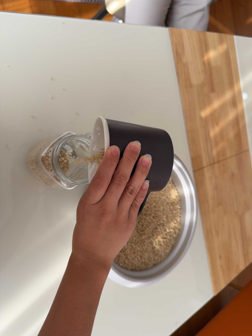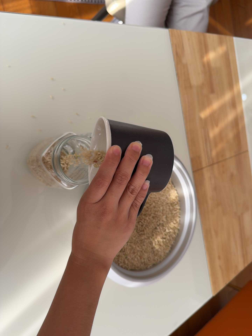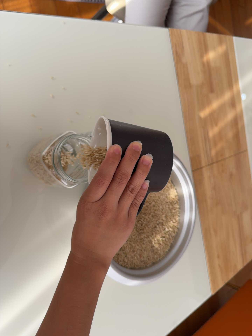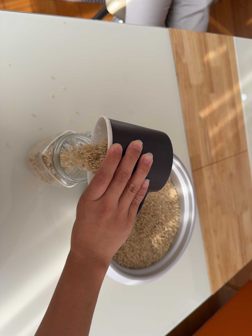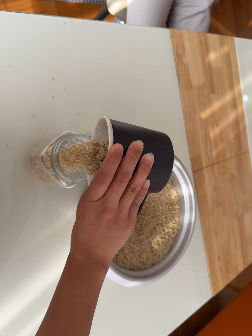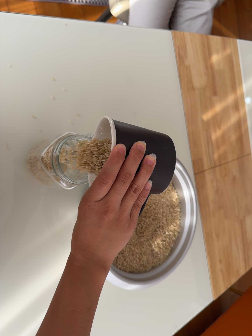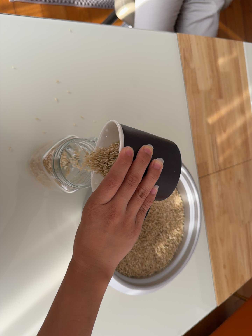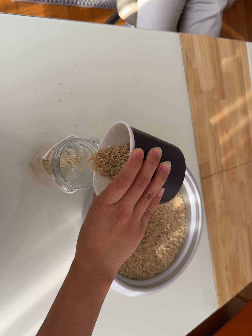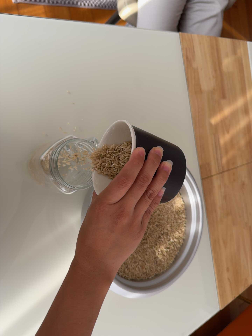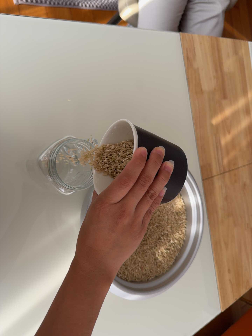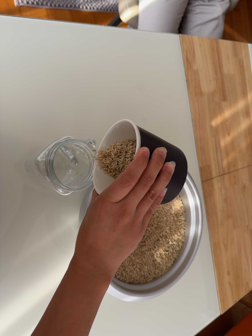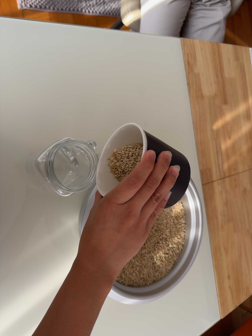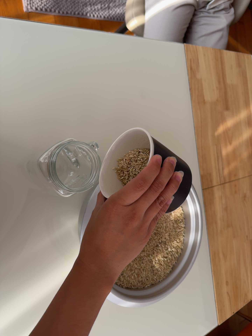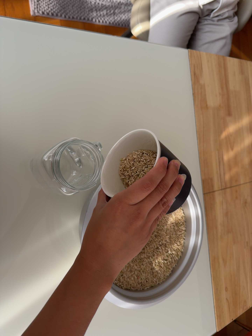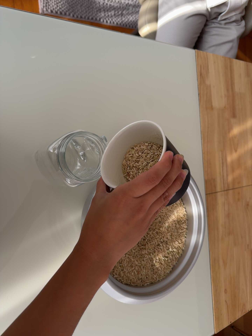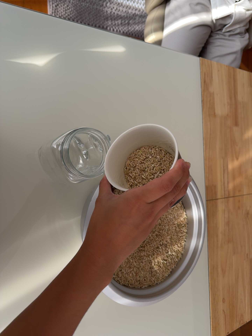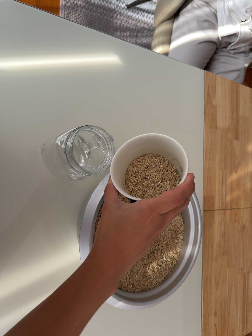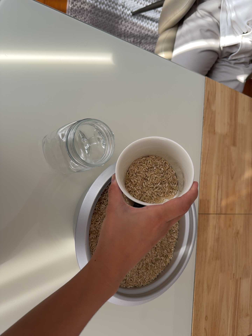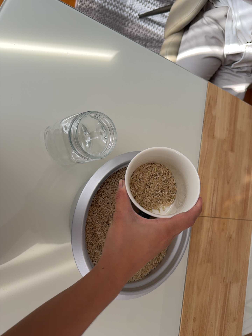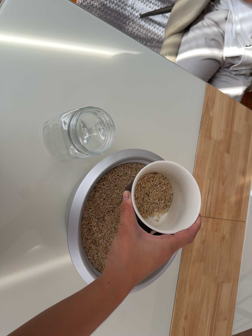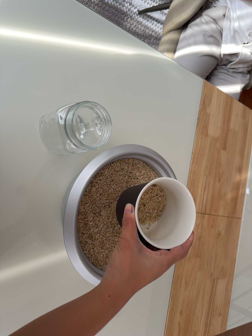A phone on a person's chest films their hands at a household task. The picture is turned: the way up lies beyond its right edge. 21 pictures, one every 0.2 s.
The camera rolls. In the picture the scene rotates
clockwise.
0.0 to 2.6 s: The camera shifts only a little, or ends up much as it began.
2.6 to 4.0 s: The camera travels toward the bottom of its view, about 9 cm. It rolls about its line of sight by about 15 degrees, and the scene rotates clockwise.
The film runs backward here.
